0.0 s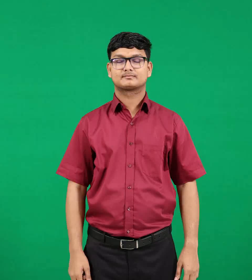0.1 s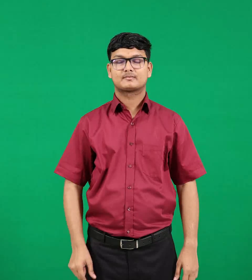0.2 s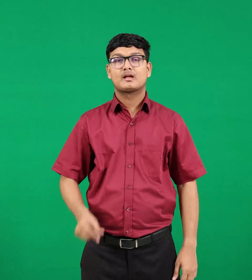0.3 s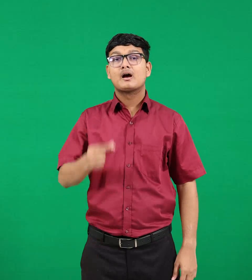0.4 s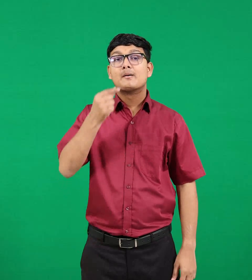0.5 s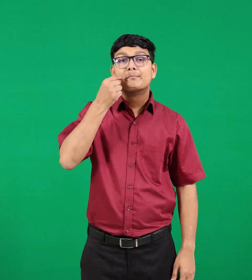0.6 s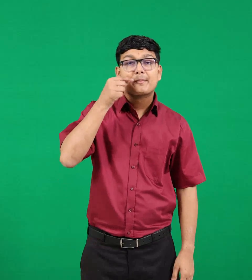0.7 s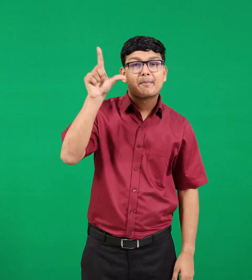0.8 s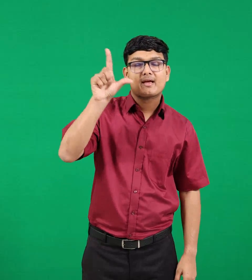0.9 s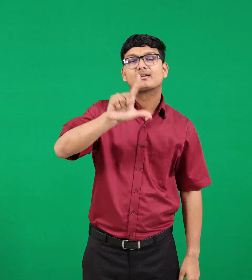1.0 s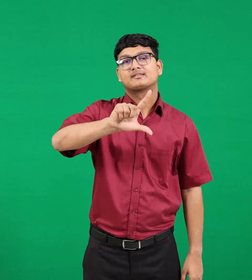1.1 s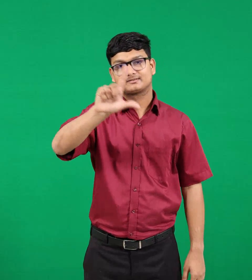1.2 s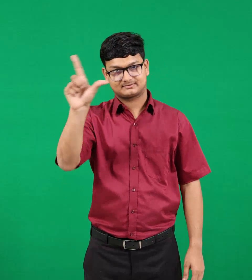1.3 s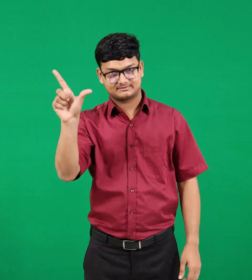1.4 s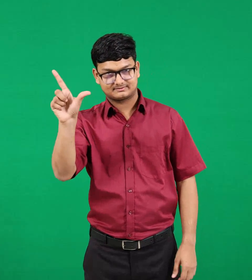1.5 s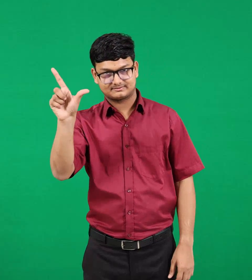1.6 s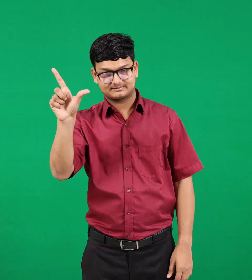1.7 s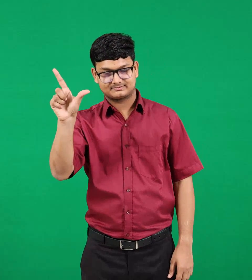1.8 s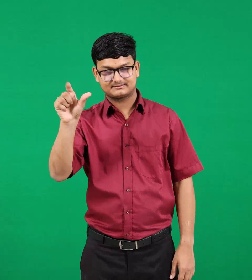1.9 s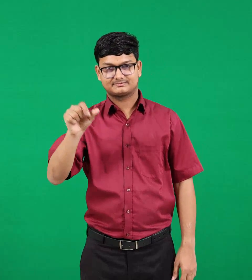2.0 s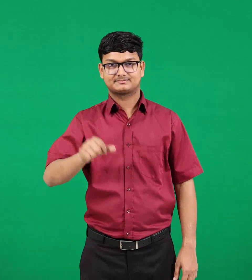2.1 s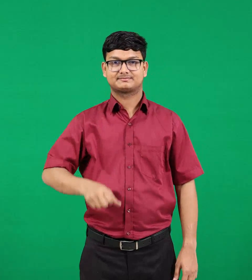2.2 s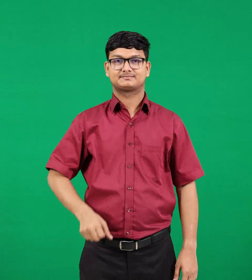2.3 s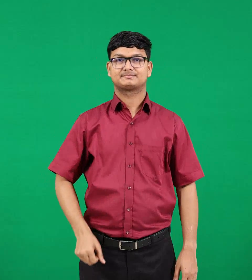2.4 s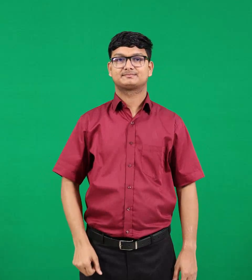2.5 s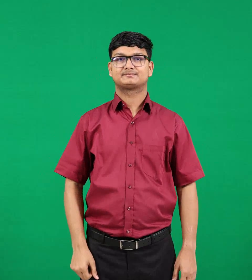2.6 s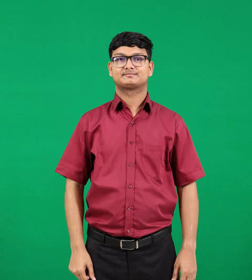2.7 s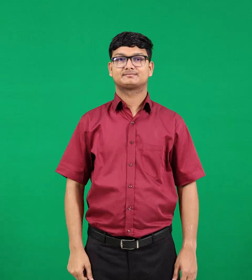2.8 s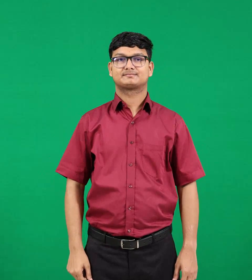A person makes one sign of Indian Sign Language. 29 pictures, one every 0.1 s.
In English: father-in-law
